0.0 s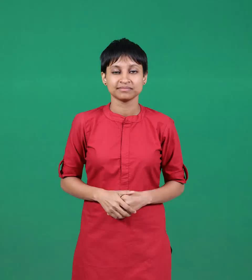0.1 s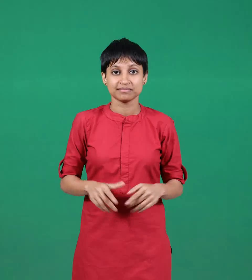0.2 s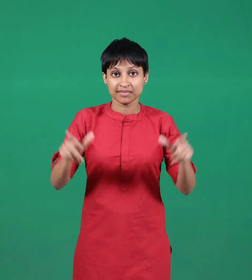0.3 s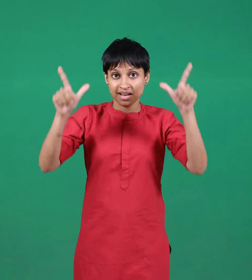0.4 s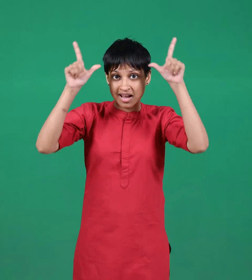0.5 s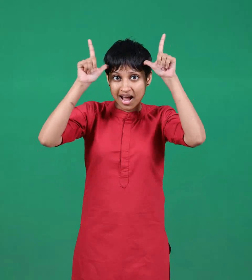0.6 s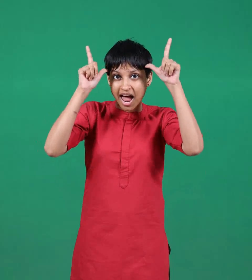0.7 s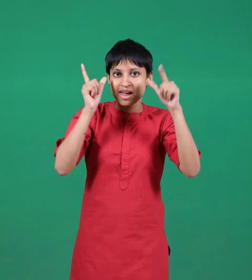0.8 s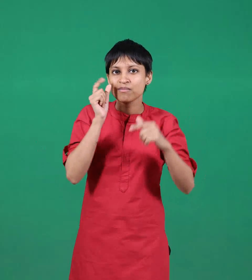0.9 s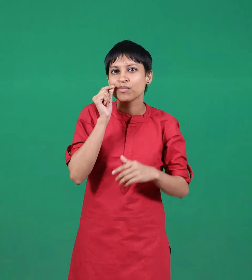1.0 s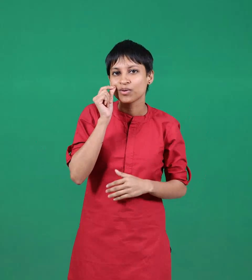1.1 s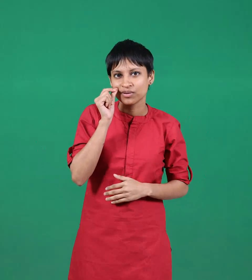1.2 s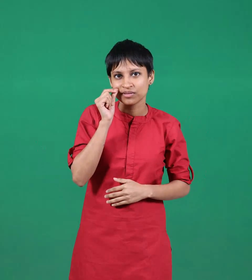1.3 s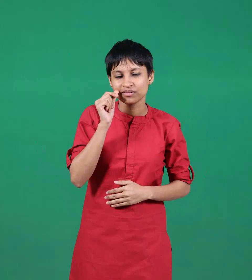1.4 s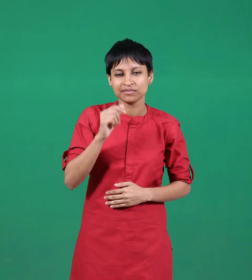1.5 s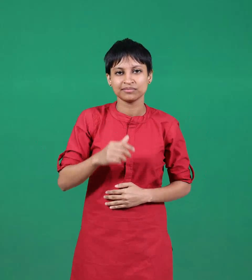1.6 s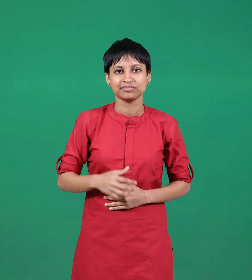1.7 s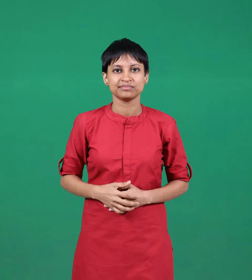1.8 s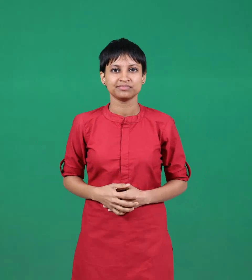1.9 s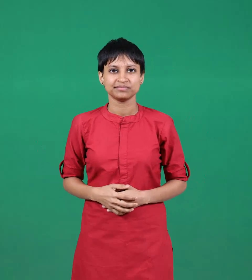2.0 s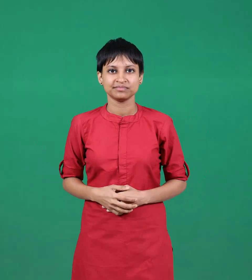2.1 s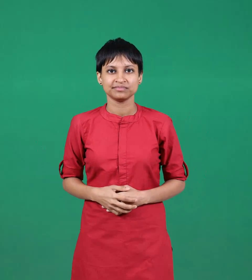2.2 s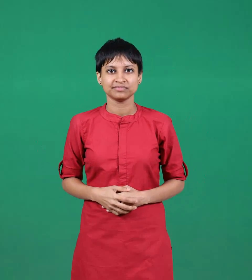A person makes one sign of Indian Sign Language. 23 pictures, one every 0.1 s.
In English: ox
